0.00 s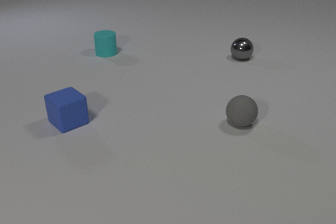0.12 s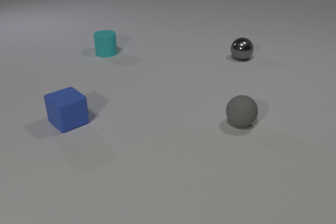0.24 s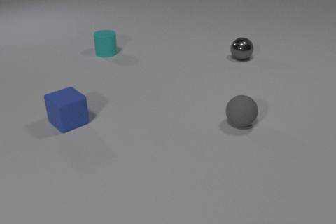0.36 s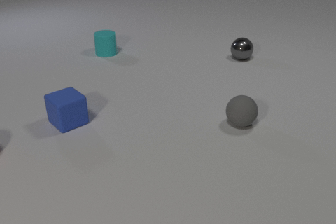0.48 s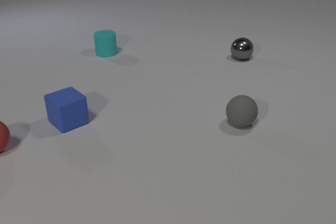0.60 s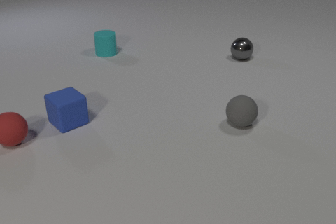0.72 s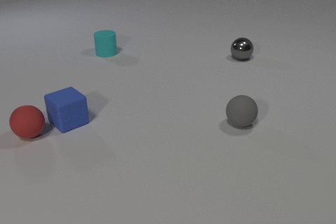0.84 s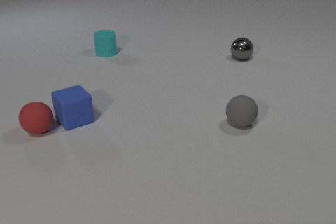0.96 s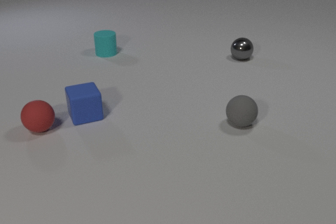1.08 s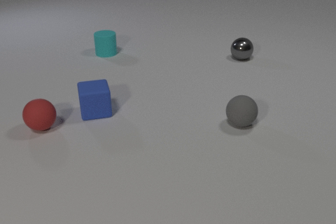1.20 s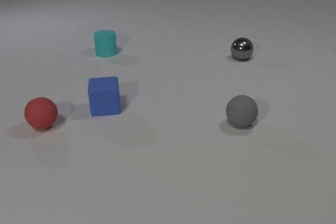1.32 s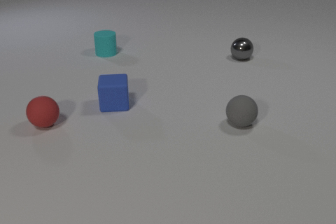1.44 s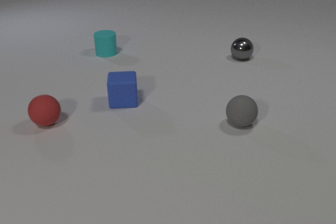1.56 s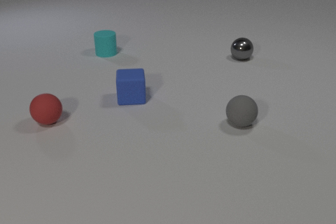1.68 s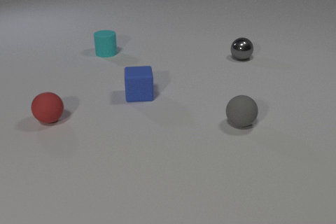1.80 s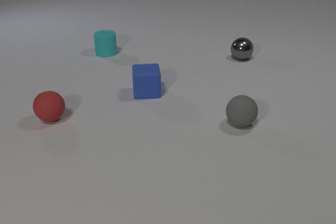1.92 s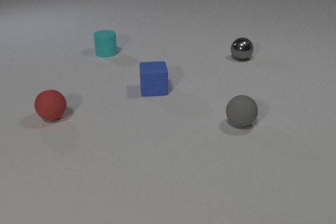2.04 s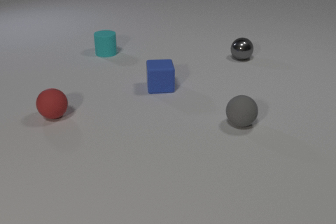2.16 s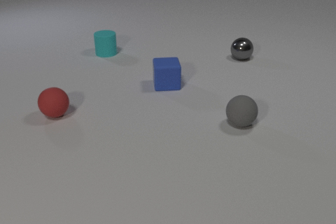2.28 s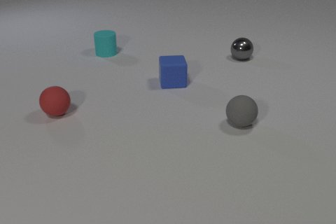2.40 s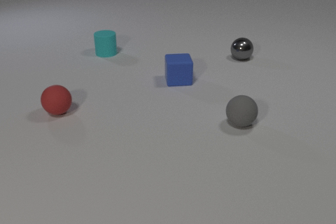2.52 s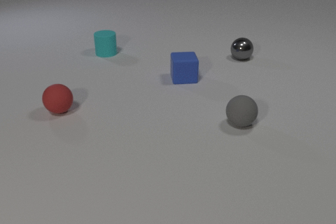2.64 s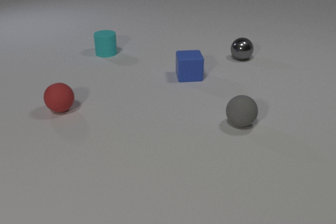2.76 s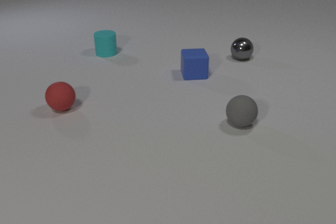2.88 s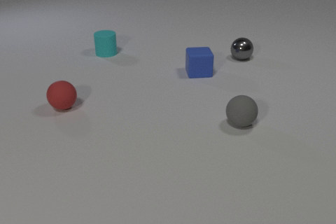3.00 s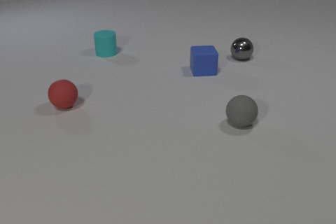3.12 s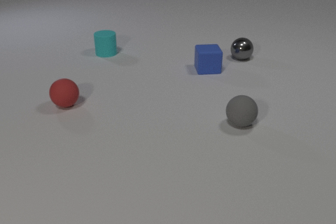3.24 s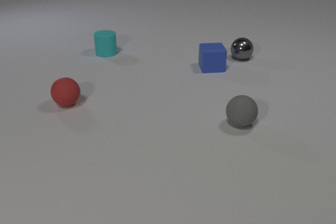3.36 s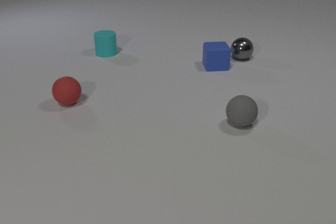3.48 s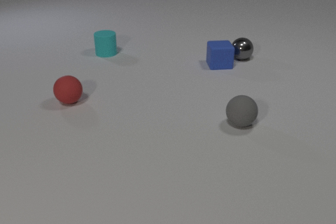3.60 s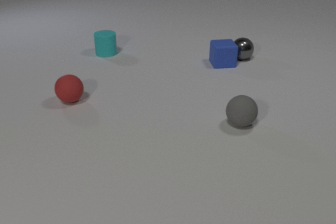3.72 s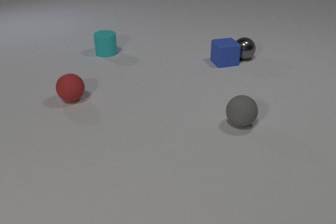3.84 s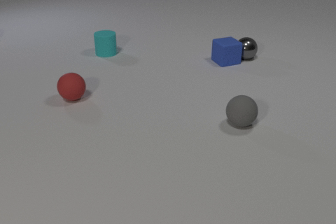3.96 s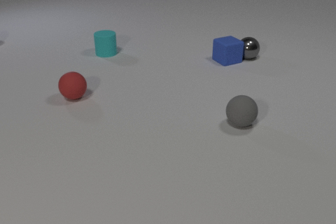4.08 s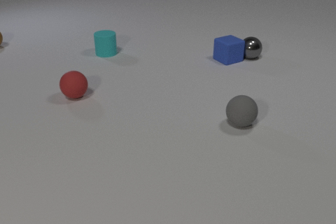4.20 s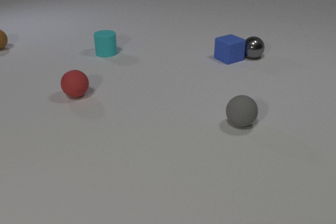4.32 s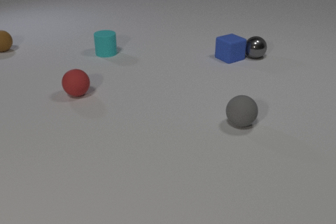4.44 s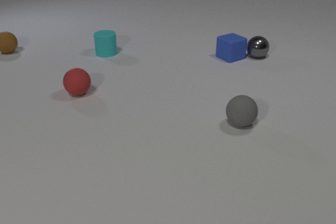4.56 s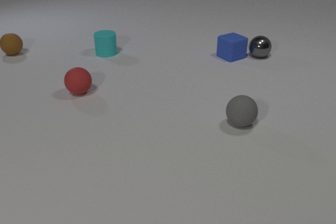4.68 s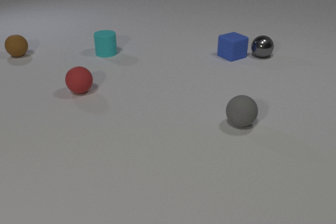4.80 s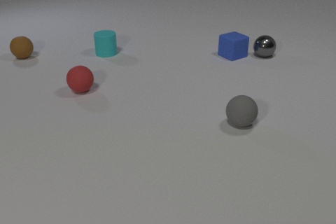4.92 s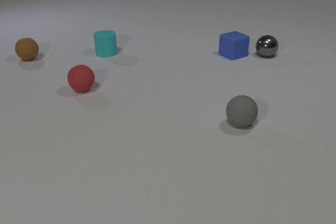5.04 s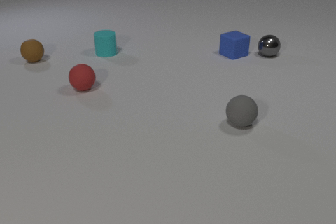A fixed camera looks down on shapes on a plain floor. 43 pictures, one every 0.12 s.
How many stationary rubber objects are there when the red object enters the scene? 3.
How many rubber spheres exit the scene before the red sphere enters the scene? 0.
What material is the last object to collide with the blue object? metal.
0.00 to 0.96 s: The red rubber sphere comes in at the left edge, rolls to the right and away from the camera. The blue rubber cube slides to the right and away from the camera. The red rubber sphere and the blue rubber cube collide.
0.96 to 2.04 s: The red rubber sphere rolls away from the camera and to the right. The blue rubber cube slides to the right and away from the camera.
2.04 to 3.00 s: The red rubber sphere rolls away from the camera and to the right. The blue rubber cube slides to the right and away from the camera.
3.00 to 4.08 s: The red rubber sphere rolls away from the camera and to the right. The blue rubber cube slides away from the camera and to the right, spins so that its near face slides to the right, counterclockwise seen from above. The brown rubber sphere comes in at the left edge. The gray metal sphere rolls to the right and away from the camera. The blue rubber cube and the gray metal sphere collide.
4.08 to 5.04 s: The red rubber sphere rolls away from the camera and to the right. The blue rubber cube slides away from the camera. The brown rubber sphere rolls toward the camera and to the right. The gray metal sphere rolls to the right and away from the camera.
